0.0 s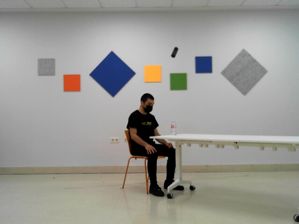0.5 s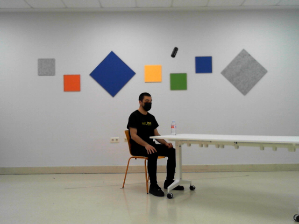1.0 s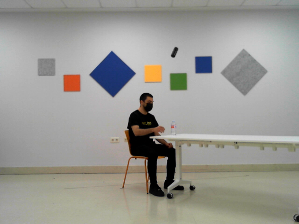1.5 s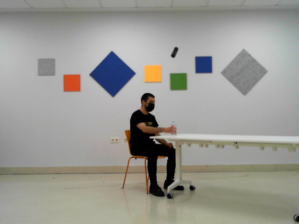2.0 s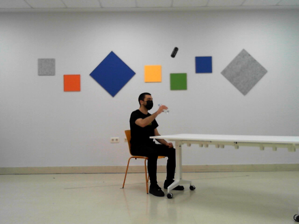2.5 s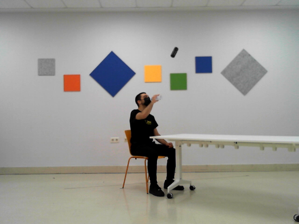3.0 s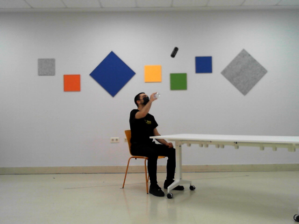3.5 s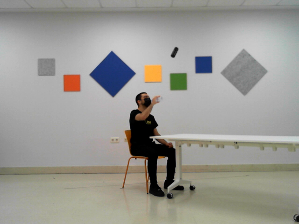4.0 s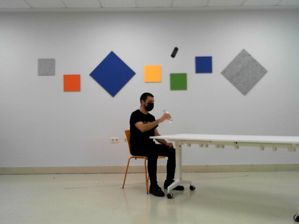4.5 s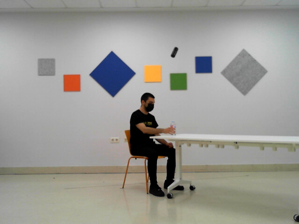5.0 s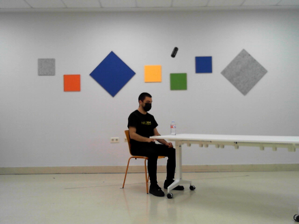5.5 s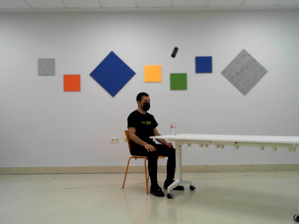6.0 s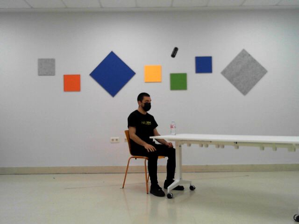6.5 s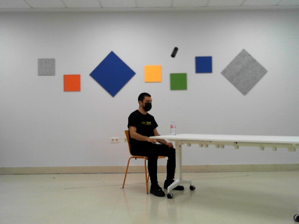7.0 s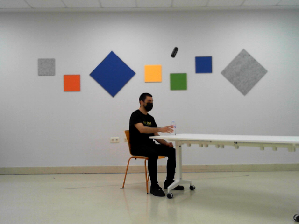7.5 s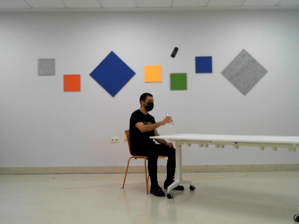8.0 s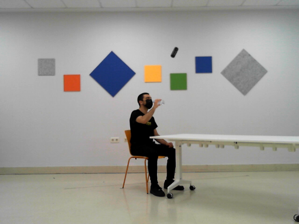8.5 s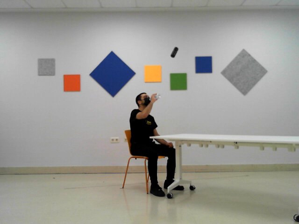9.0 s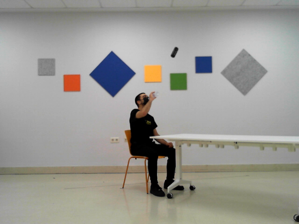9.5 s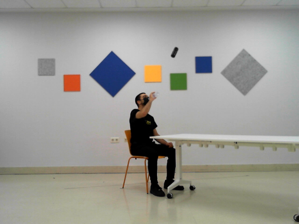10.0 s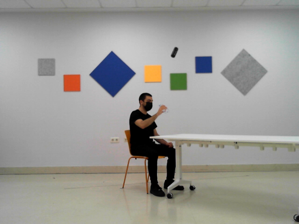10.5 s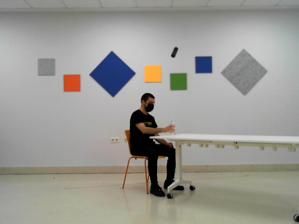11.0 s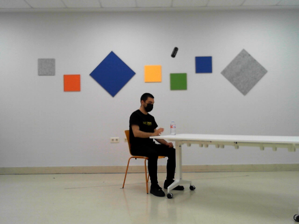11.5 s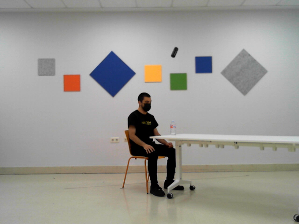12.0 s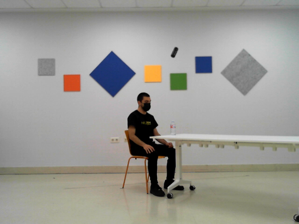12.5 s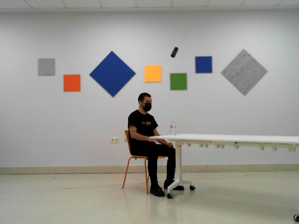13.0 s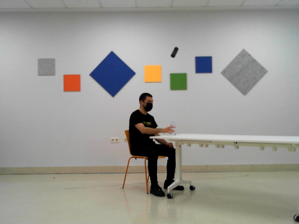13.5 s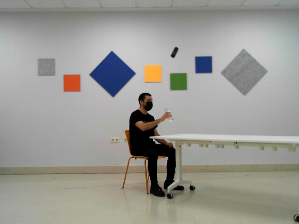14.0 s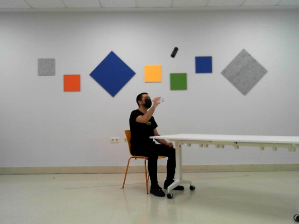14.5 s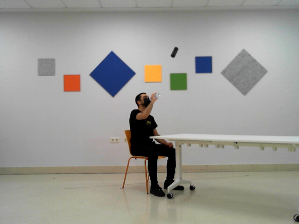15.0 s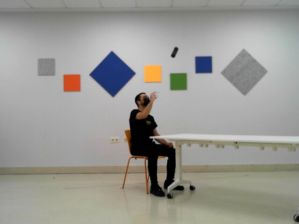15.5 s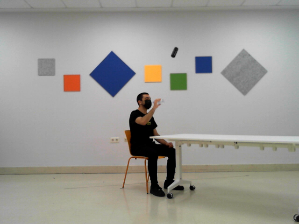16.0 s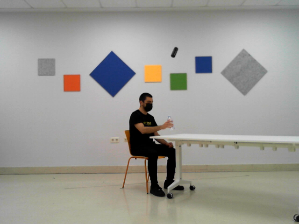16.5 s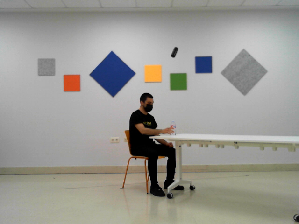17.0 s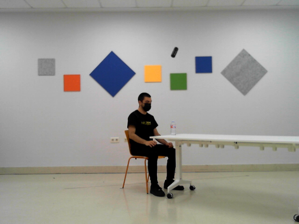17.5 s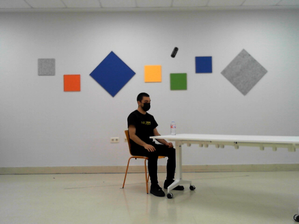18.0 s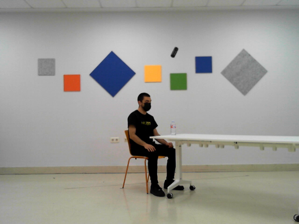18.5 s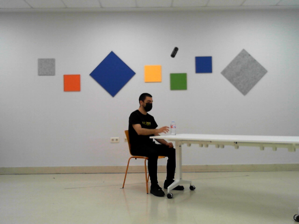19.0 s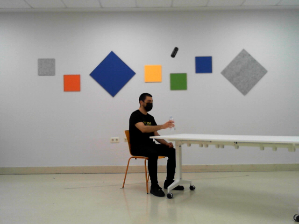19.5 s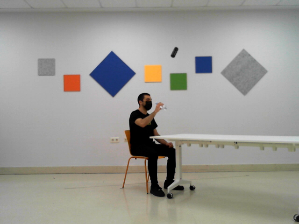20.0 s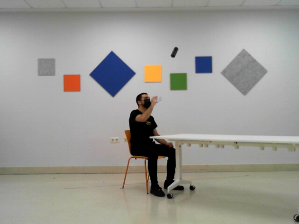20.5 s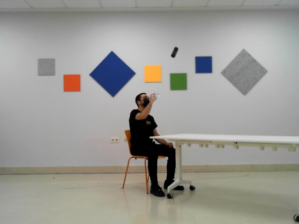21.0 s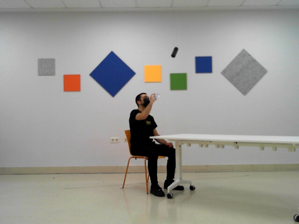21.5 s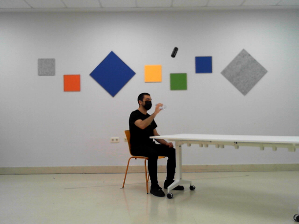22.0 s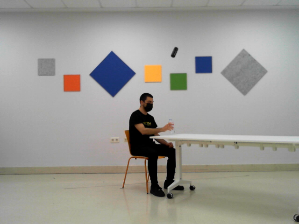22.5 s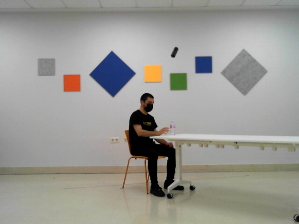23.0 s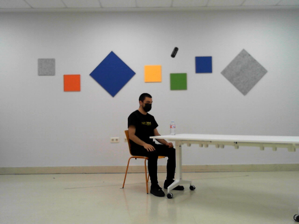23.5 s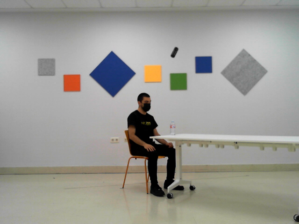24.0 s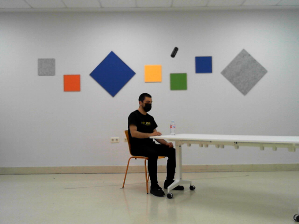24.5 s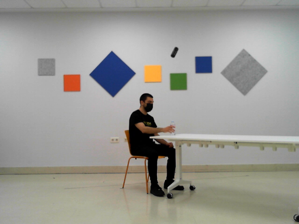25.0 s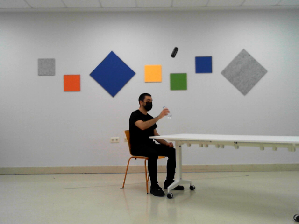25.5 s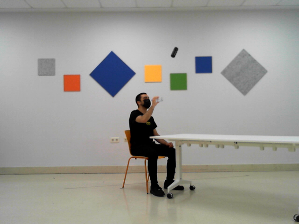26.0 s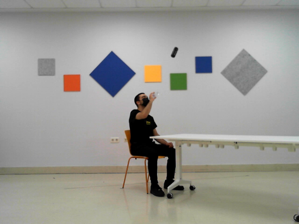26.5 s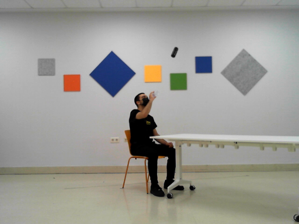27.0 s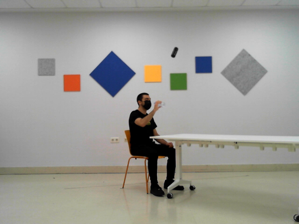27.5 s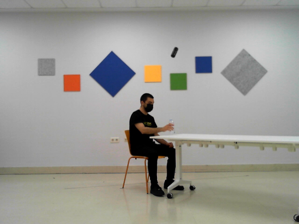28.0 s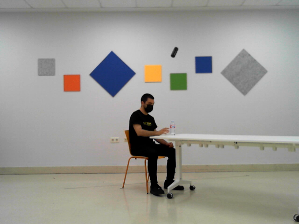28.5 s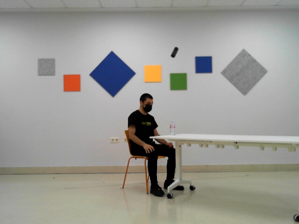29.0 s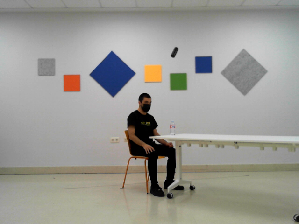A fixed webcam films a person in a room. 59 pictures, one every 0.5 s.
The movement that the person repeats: Drink from a bottle, right hand.
